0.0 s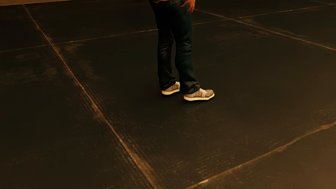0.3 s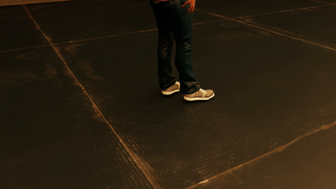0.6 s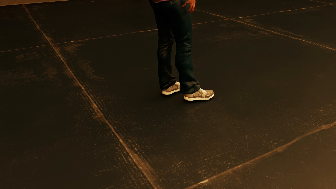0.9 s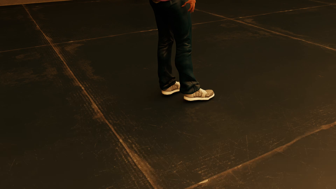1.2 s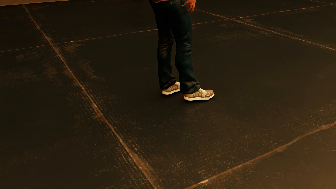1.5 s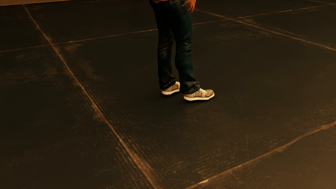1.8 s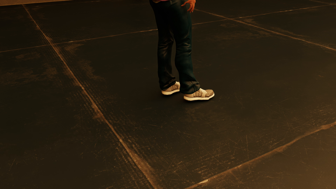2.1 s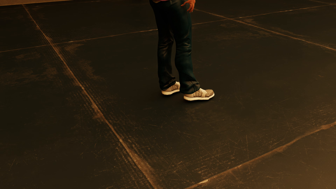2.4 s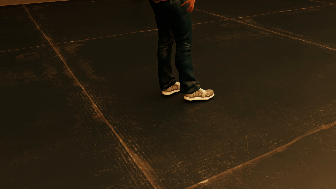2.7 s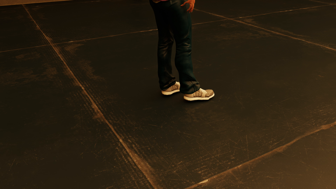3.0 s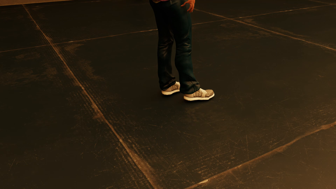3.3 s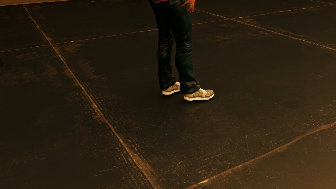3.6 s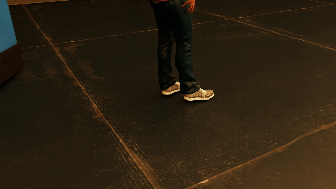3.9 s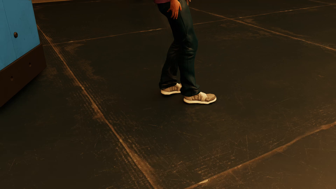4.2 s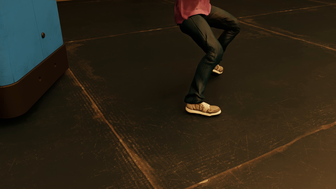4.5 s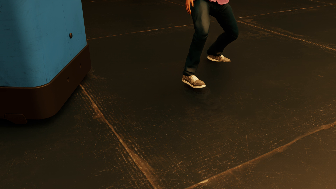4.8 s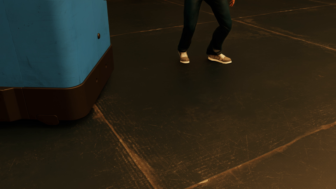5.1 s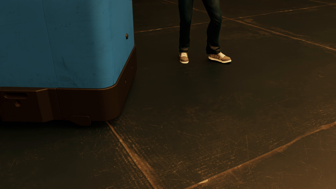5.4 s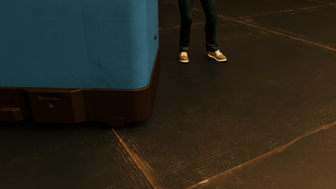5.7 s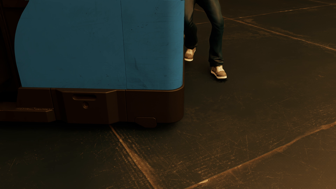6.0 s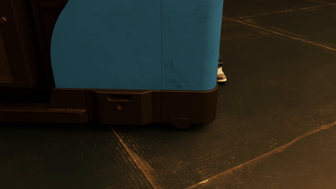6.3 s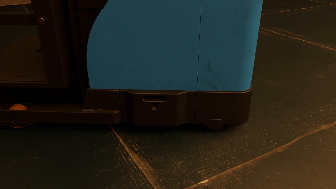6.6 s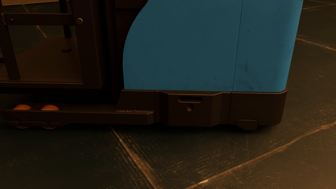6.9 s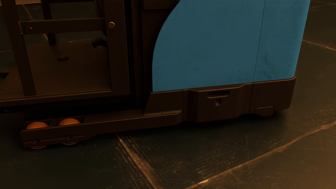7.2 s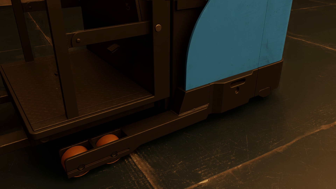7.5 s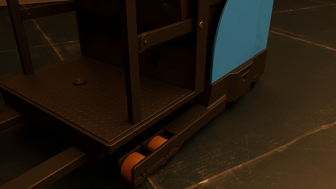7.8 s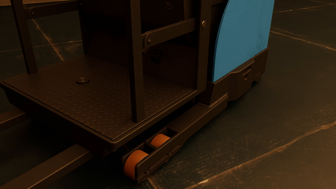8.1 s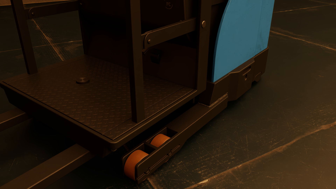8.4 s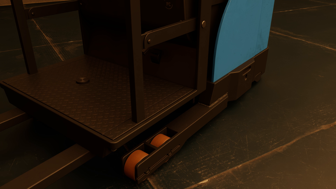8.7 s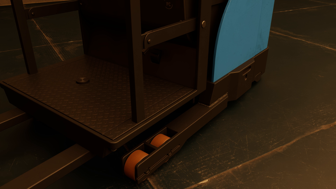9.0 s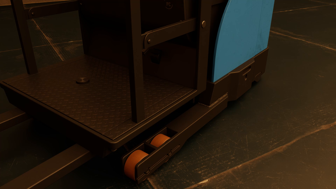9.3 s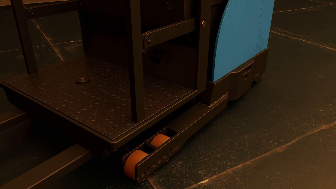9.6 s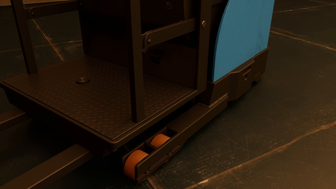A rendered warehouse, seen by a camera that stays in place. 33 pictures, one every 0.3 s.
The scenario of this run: Near miss between a forklift and a person.
